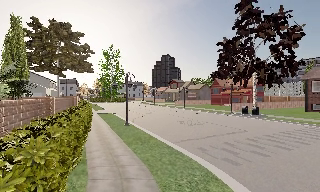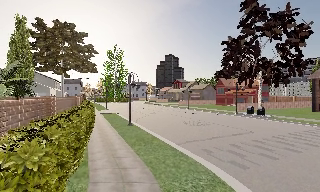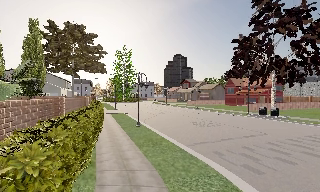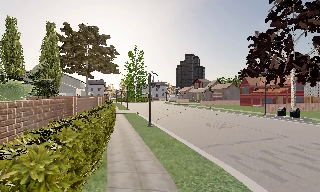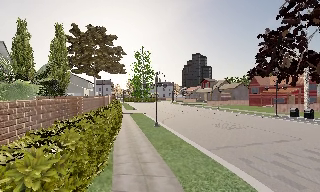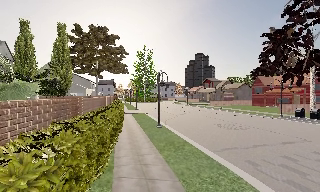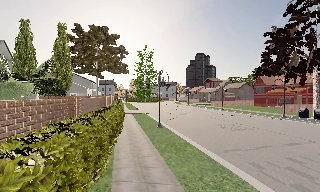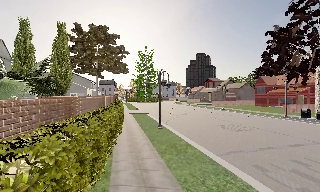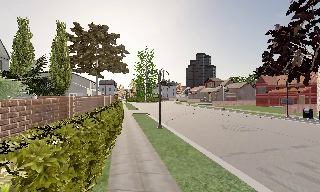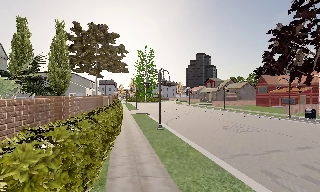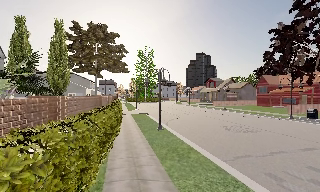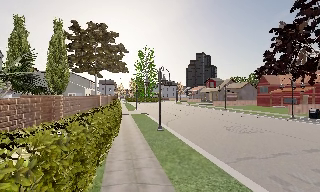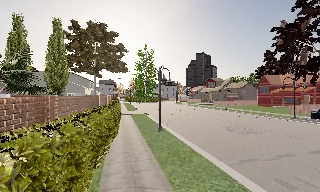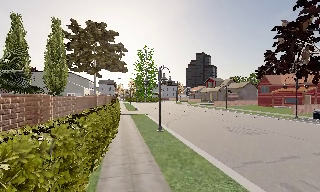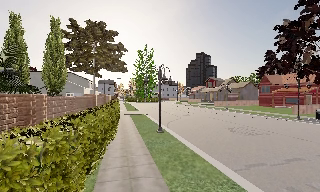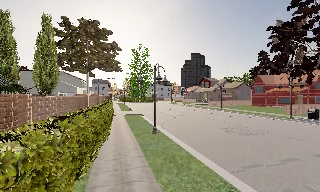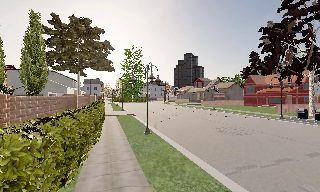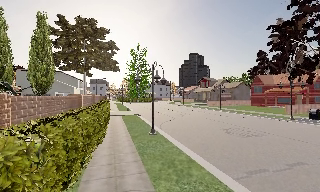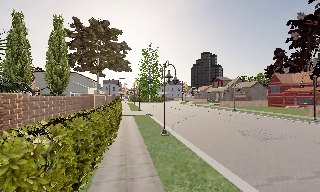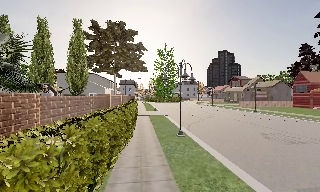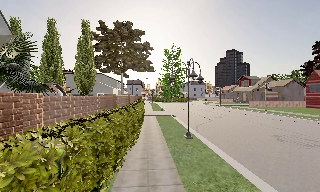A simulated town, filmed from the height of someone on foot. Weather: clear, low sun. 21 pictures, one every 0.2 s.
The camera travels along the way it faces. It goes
forward.
0.0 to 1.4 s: The camera swings to its left by about 10 degrees, and the scene slides to the right. It travels forward, about 1.5 m, so what stands in front looms larger.
1.4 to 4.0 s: The camera travels forward, about 3 m, so what stands in front looms larger.
The film runs forward here.
